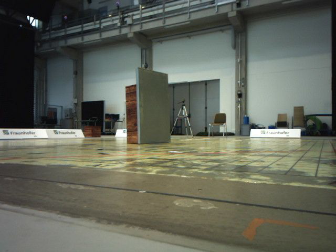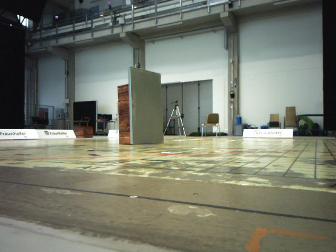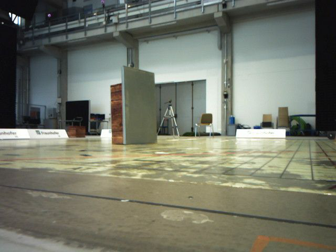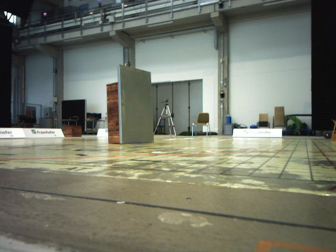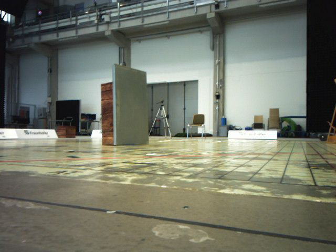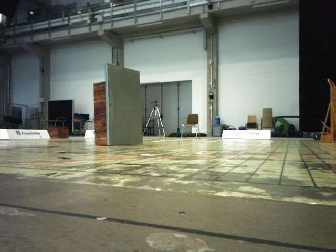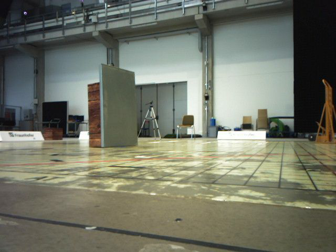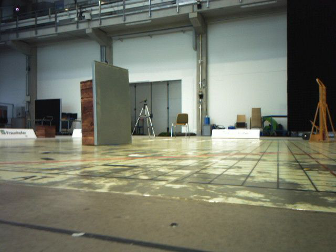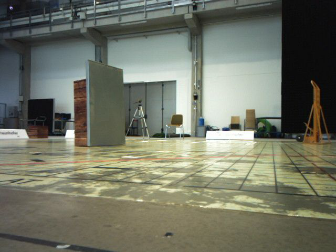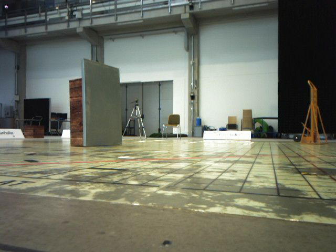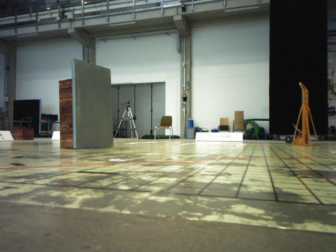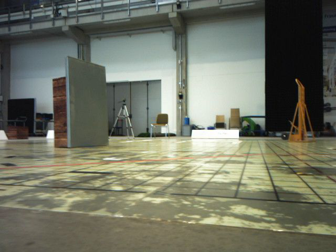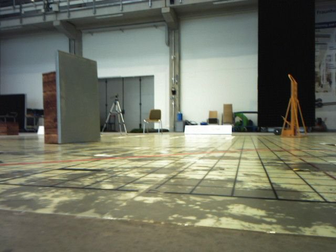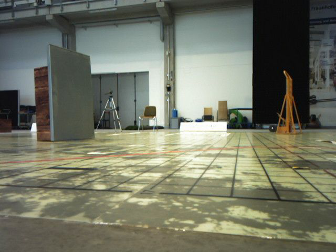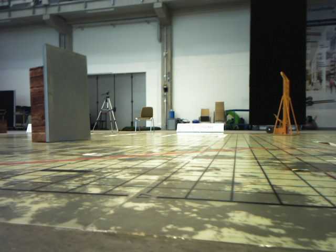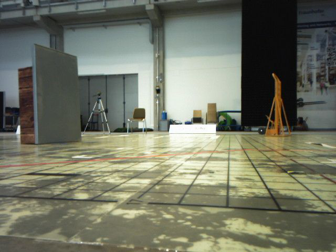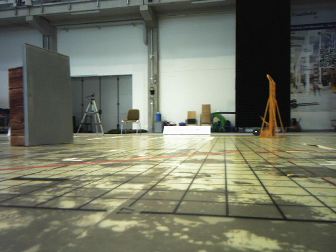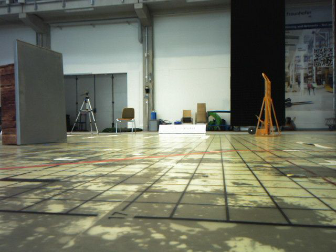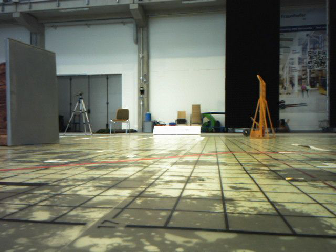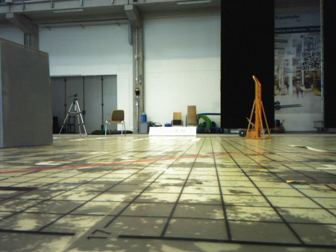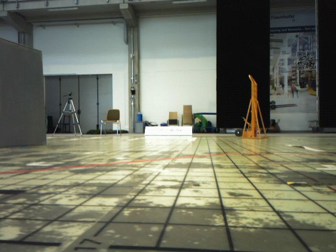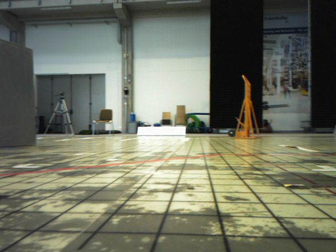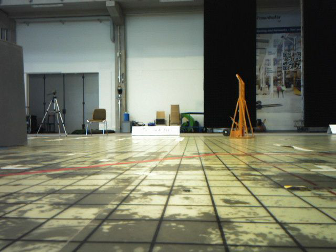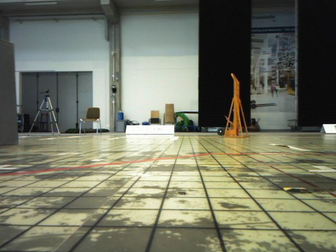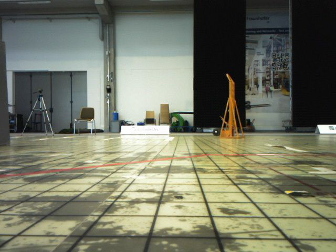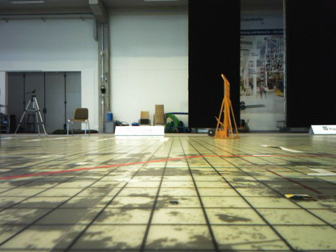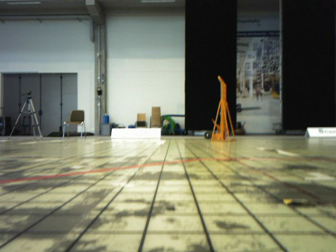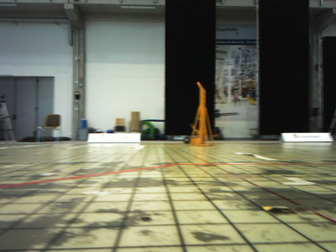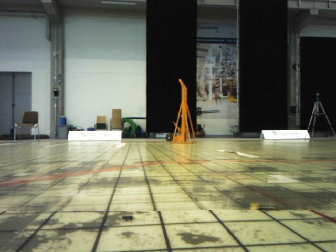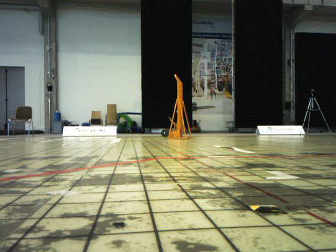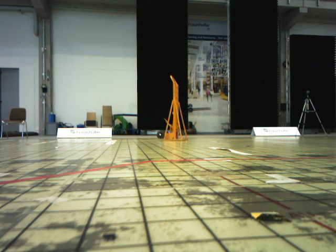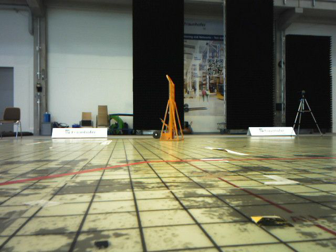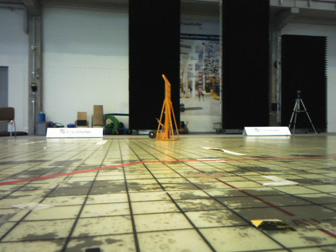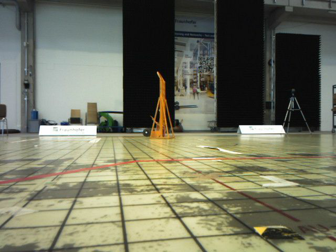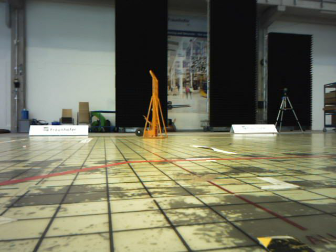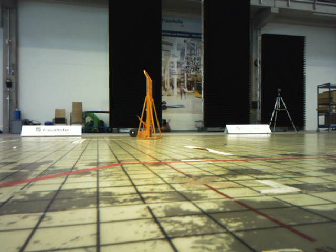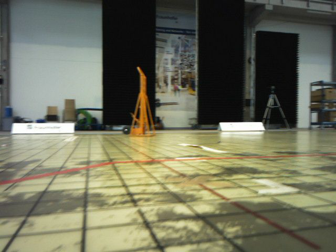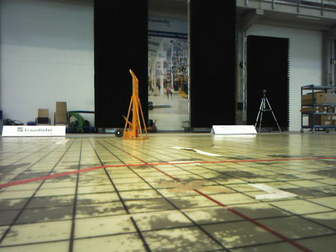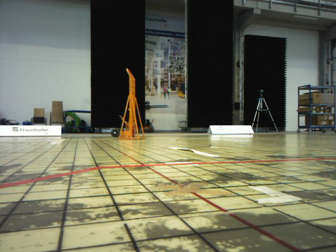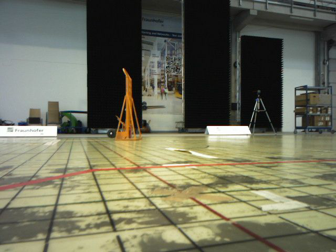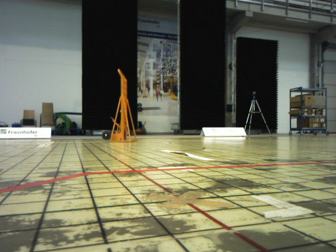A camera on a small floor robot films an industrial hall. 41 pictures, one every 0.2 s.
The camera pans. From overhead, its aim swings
clockwise.
The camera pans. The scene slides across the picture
to the left.
0.0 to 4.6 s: The camera pans to its right, which is clockwise from overhead, by about 25 degrees. It travels forward, about 0.9 m, so what stands in front looms larger.
4.6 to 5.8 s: The camera swings to its right by about 10 degrees, and the scene slides to the left. It travels forward, about 0.2 m, so what stands in front looms larger.
5.8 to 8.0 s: The camera swings to its right by about 10 degrees, and the scene slides to the left. It travels forward, about 0.4 m, so what stands in front looms larger.
The film runs forward here.
